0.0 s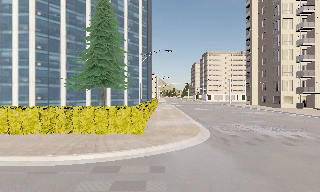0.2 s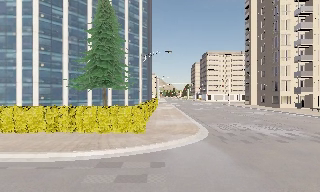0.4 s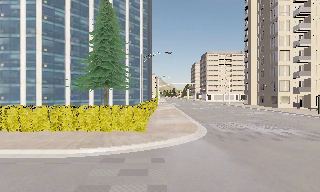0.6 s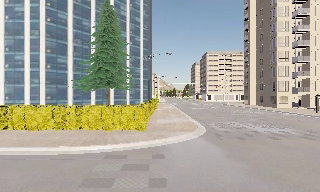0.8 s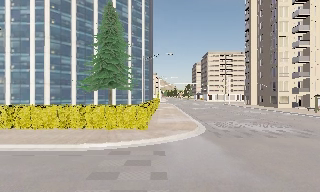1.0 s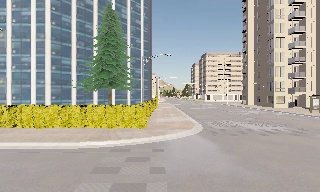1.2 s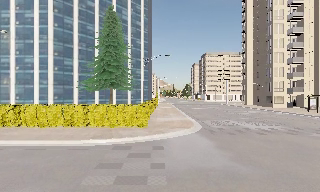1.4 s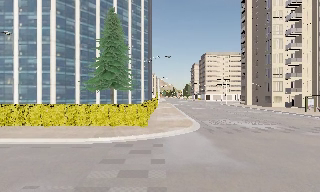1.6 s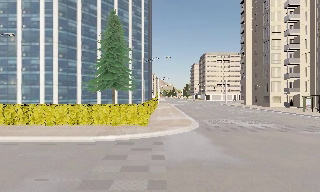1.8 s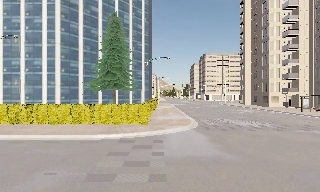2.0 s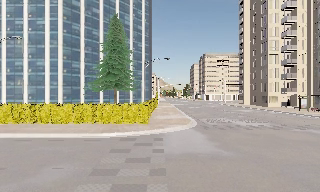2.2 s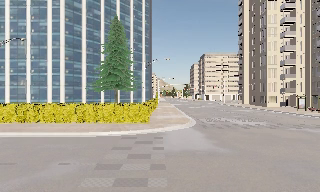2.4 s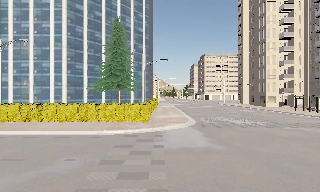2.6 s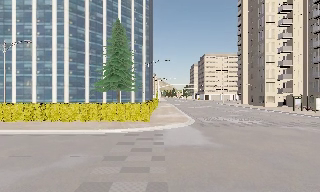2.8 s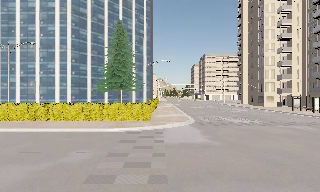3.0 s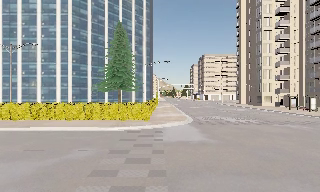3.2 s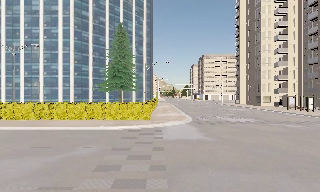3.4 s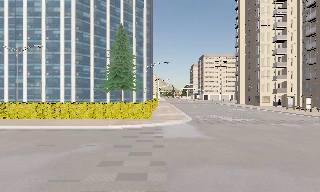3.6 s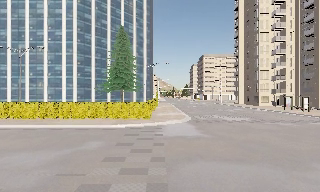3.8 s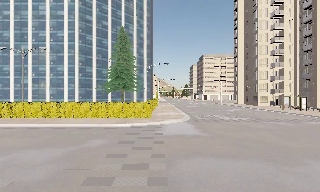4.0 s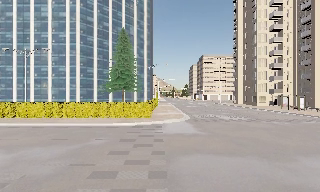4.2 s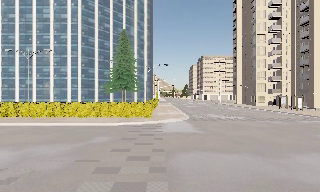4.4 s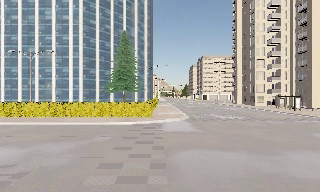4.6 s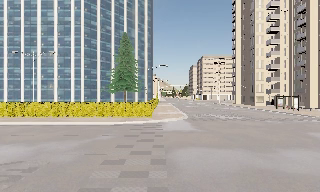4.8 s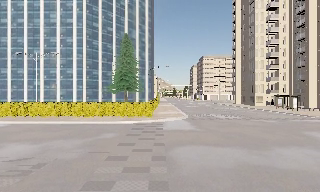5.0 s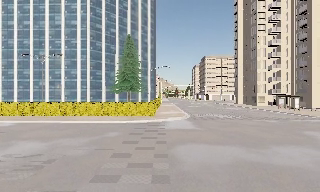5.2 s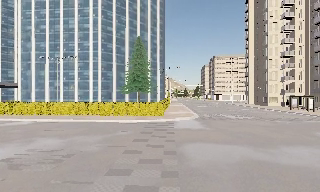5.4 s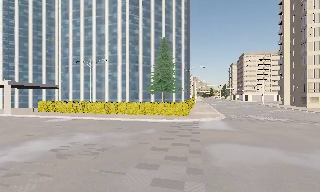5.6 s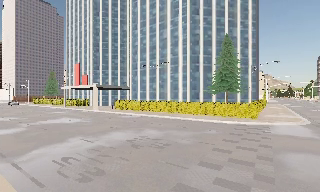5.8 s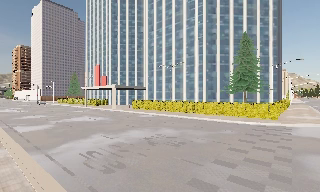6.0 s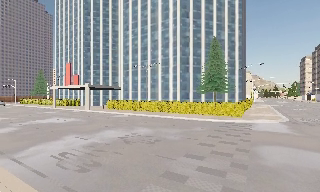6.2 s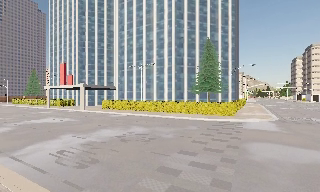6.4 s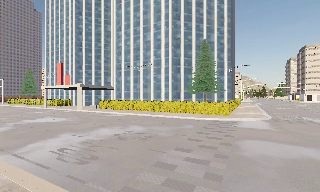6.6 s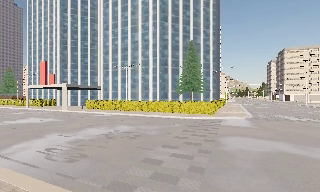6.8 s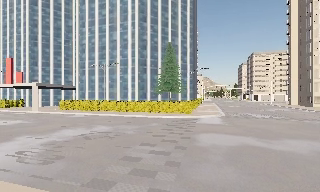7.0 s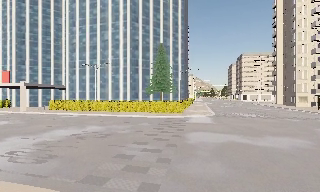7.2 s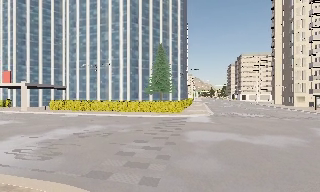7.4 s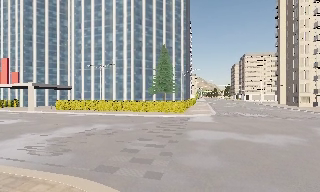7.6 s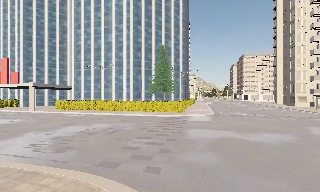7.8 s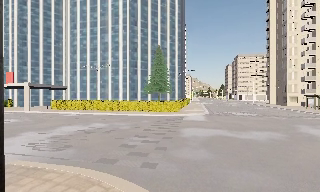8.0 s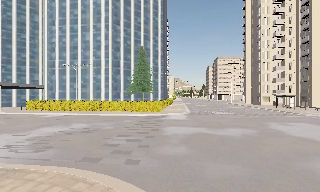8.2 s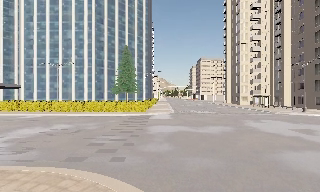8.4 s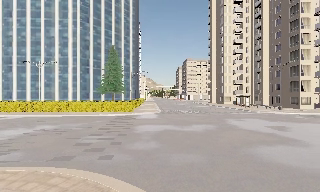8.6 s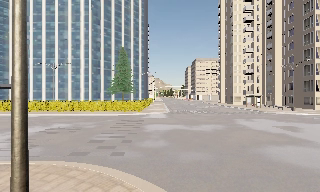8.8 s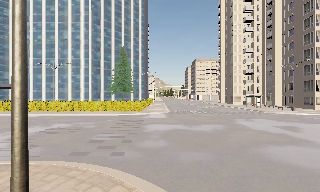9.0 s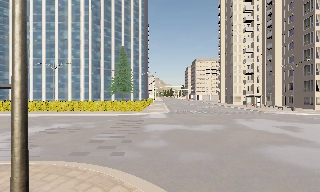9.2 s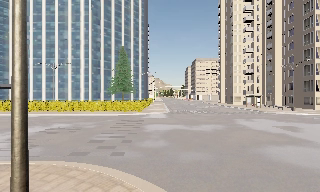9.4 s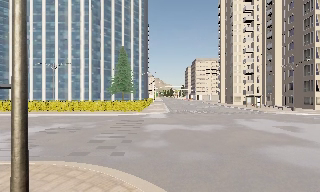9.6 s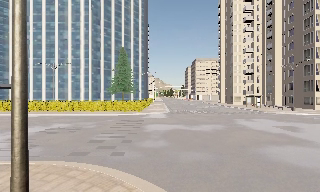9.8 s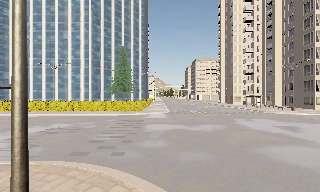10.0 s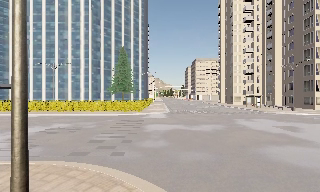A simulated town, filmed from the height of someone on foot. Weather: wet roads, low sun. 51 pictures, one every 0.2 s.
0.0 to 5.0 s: The camera travels backward, about 10 m, so what stands in front gets smaller.
5.0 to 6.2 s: The scene slides to the right, as the camera pans about 30 degrees to its left. It travels backward, about 2.5 m, so what stands in front gets smaller.
6.2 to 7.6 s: The camera swings to its right by about 15 degrees, and the scene slides to the left. It travels backward, about 2.5 m, so what stands in front gets smaller.
7.6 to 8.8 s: The camera swings to its right by about 15 degrees, and the scene slides to the left. It travels backward, about 2 m, so what stands in front gets smaller. It loses speed.
8.8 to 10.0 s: The camera keeps its place and its aim.
The film runs backward here.
